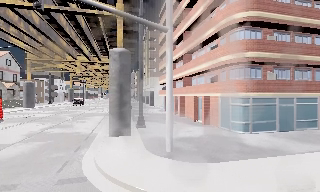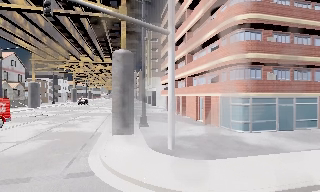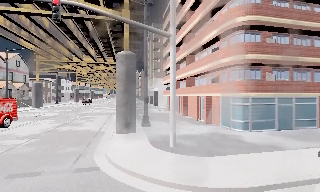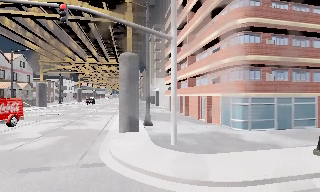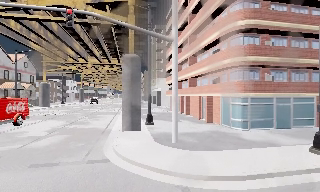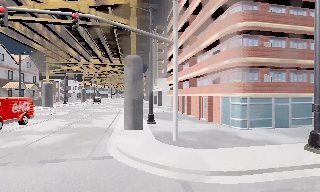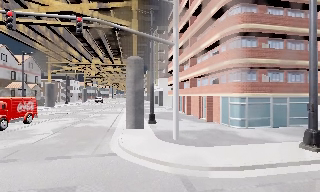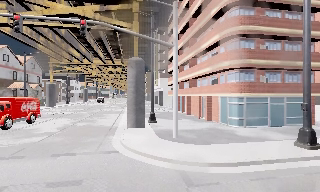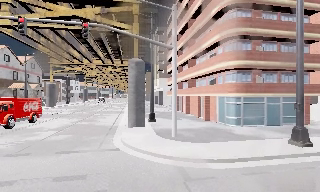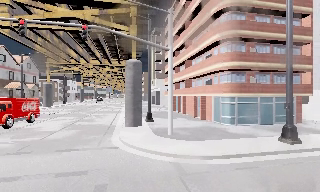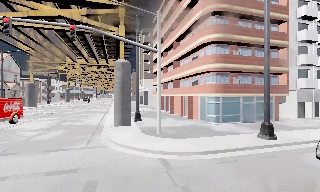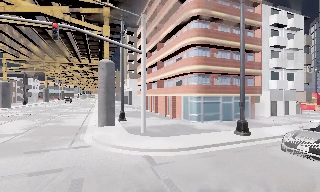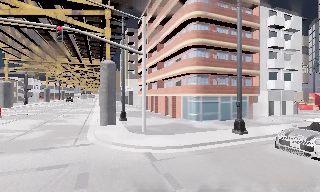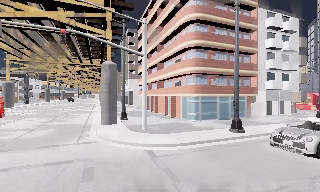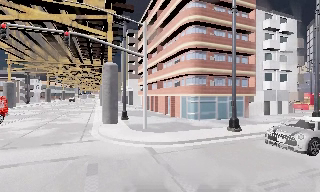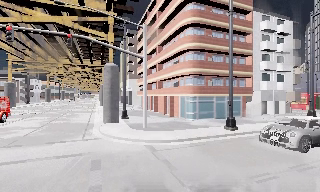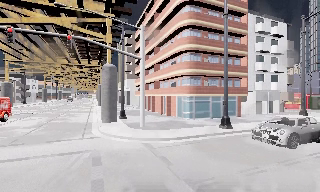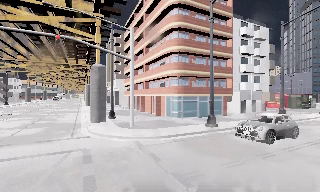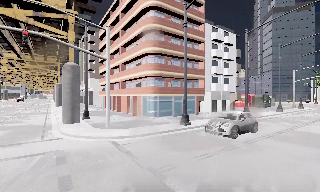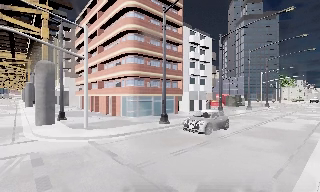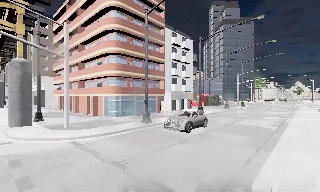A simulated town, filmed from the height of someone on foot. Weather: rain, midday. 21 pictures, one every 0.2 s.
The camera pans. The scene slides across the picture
to the left.
The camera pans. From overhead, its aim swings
clockwise.
0.0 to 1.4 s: The camera travels backward, about 2.5 m, so what stands in front gets smaller.
1.4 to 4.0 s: The scene slides to the left, as the camera pans about 40 degrees to its right. It travels backward, about 4.5 m.
The film runs backward here.
